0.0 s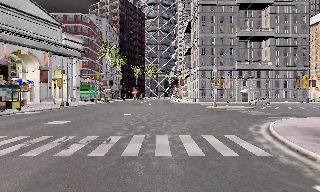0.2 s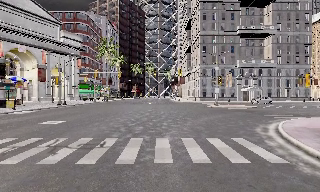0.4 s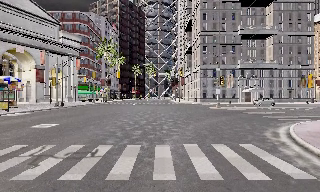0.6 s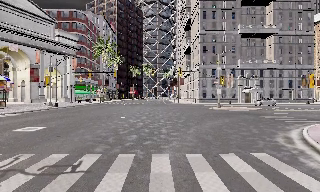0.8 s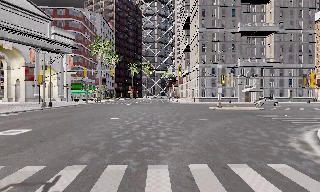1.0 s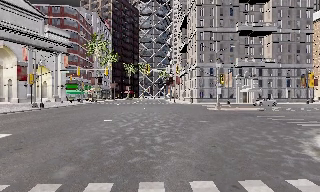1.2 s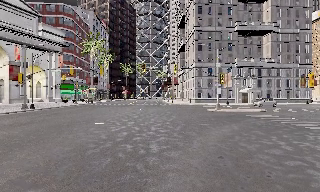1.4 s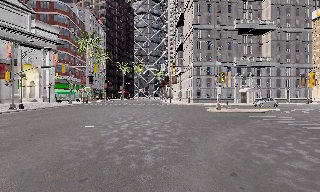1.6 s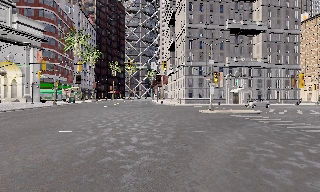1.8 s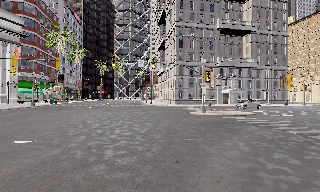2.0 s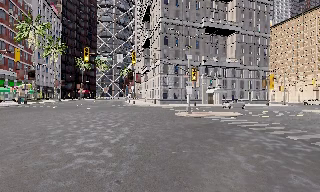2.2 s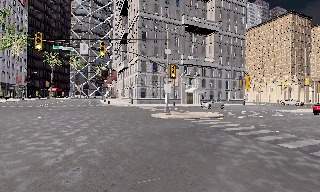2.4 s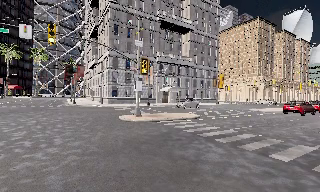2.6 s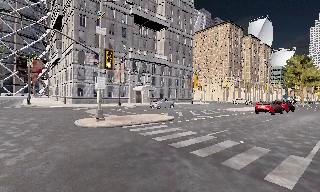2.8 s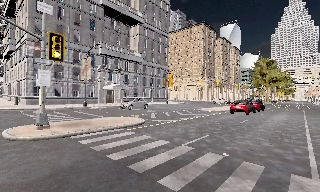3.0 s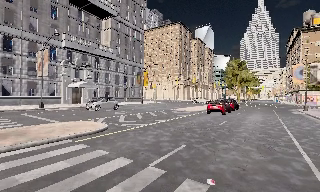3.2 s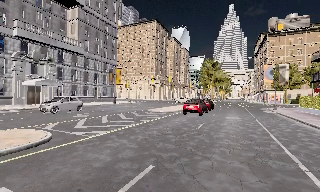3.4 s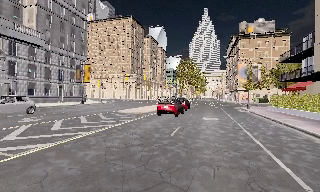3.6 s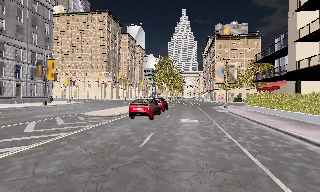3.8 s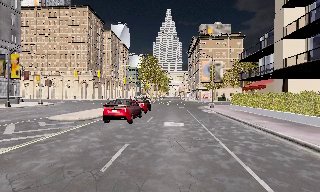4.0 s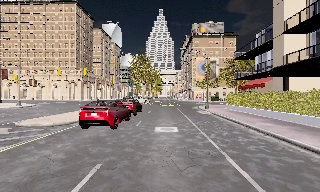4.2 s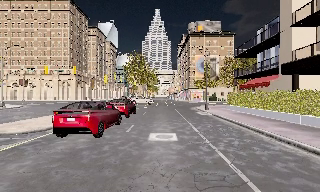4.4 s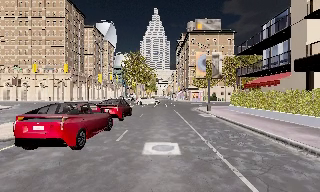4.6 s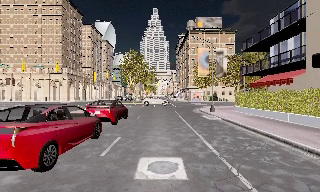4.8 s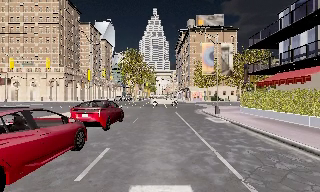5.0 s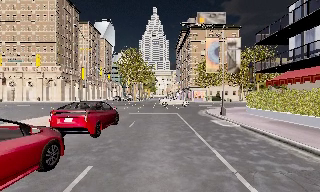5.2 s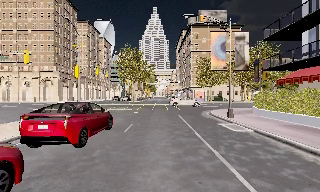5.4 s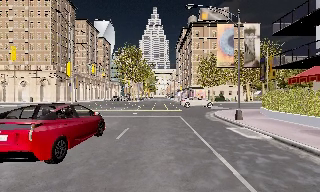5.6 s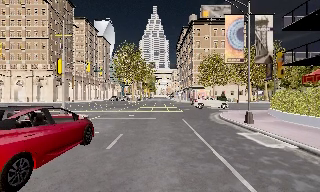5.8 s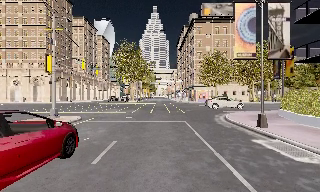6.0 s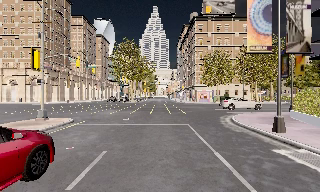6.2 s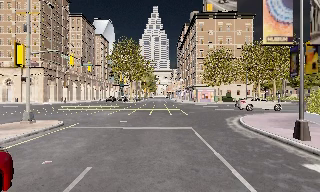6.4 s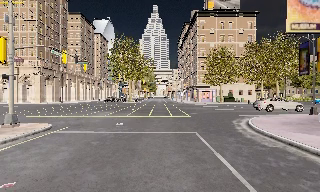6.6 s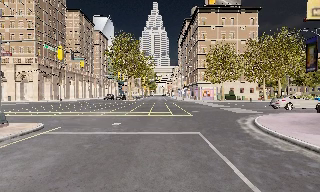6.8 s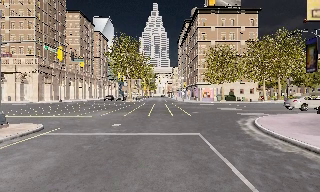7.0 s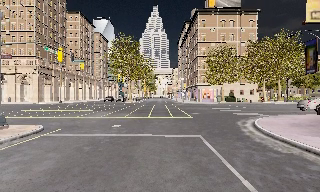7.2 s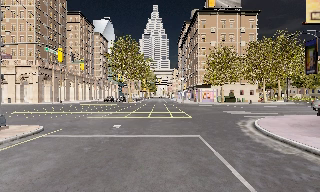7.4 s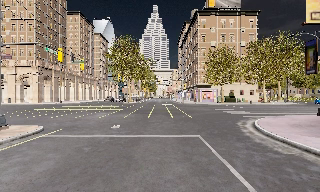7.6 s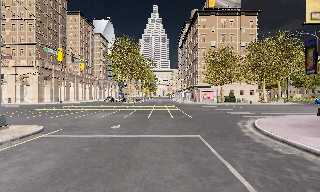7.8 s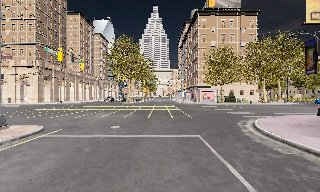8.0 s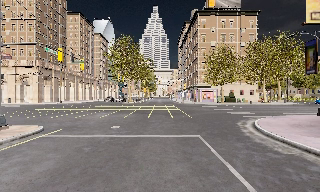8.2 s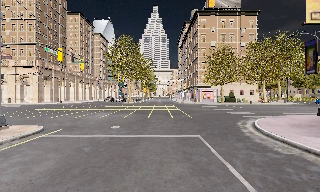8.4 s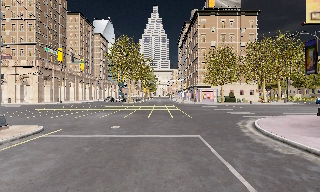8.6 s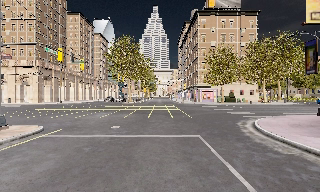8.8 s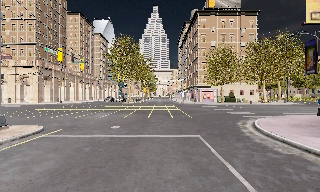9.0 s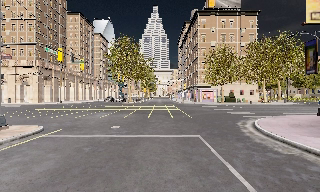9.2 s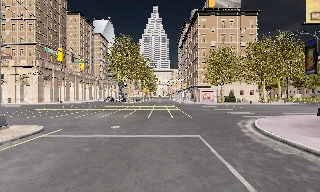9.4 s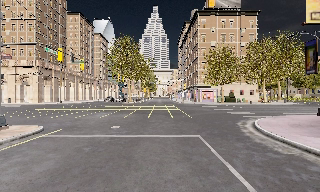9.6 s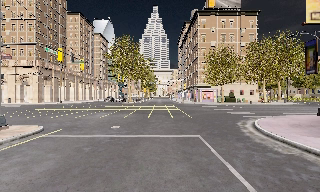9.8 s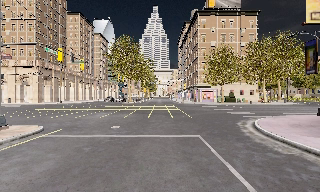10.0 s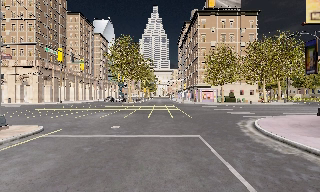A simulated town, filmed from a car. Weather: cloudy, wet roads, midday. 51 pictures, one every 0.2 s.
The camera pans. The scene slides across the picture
to the left.
The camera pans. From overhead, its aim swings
clockwise.
0.0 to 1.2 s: The camera travels forward, about 5 m, so what stands in front looms larger.
1.2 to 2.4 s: The camera swings to its right by about 30 degrees, and the scene slides to the left. It travels forward, about 9 m, so what stands in front looms larger. It gains speed.
2.4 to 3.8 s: The scene slides to the left, as the camera pans about 55 degrees to its right. It travels forward, about 13 m.
3.8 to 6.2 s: The camera travels forward, about 16 m, so what stands in front looms larger.
6.2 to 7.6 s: The camera travels forward, about 2 m, so what stands in front looms larger. It loses speed.
7.6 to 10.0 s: The camera keeps its place and its aim.
The film runs forward here.
